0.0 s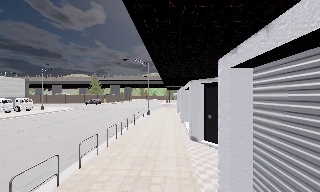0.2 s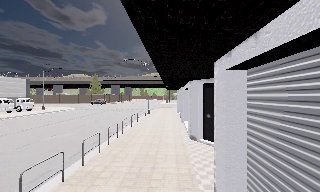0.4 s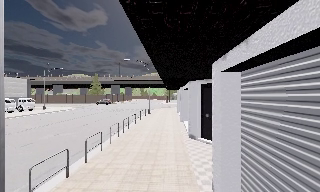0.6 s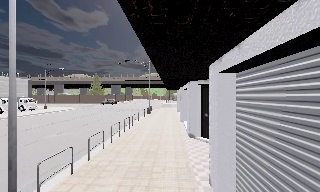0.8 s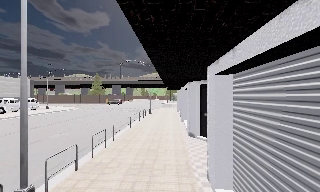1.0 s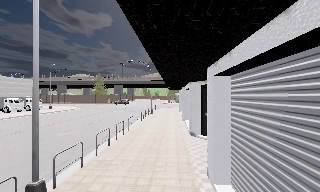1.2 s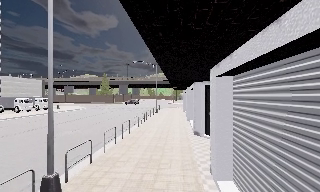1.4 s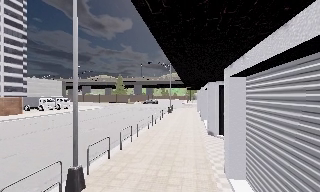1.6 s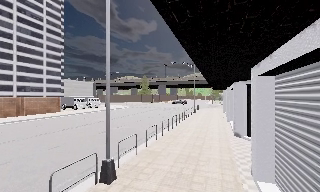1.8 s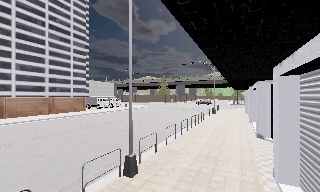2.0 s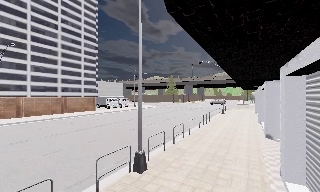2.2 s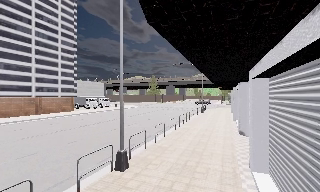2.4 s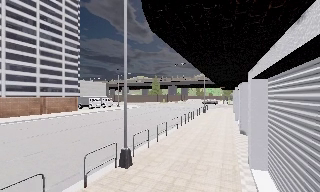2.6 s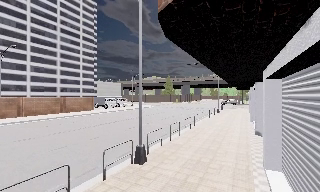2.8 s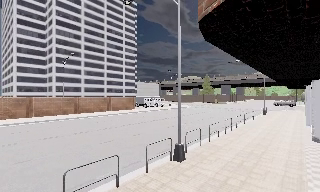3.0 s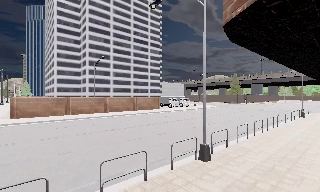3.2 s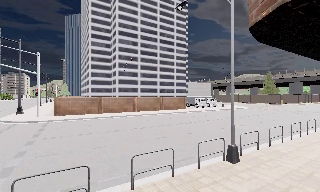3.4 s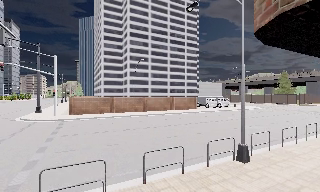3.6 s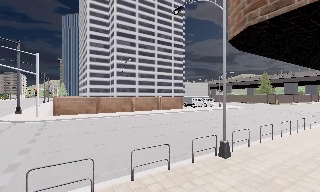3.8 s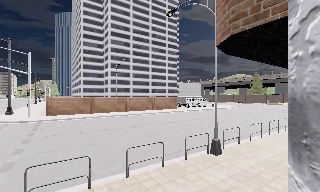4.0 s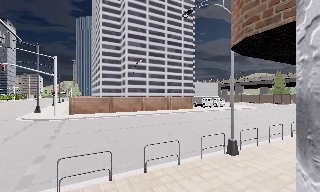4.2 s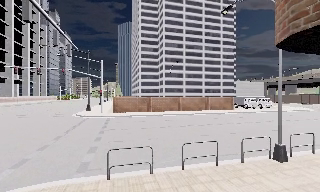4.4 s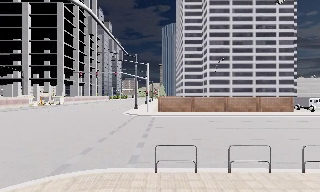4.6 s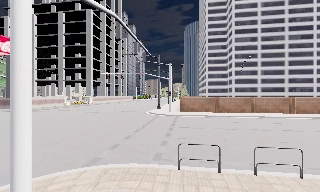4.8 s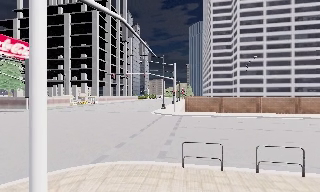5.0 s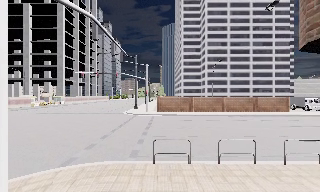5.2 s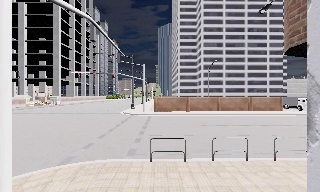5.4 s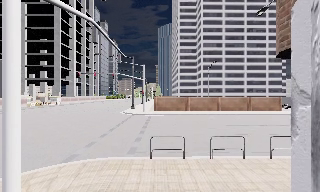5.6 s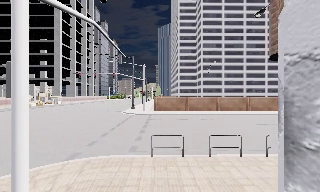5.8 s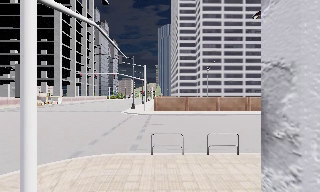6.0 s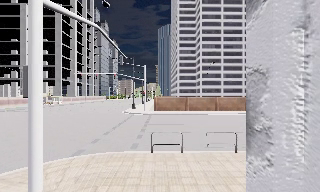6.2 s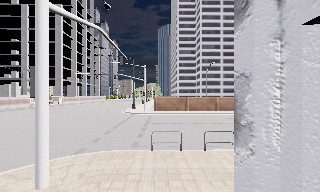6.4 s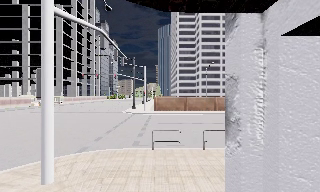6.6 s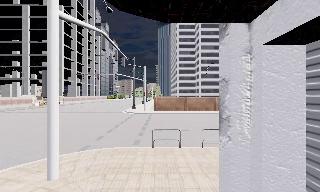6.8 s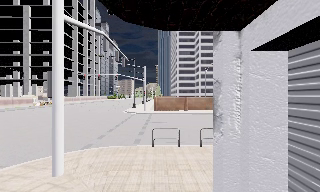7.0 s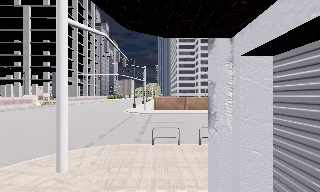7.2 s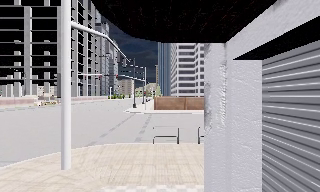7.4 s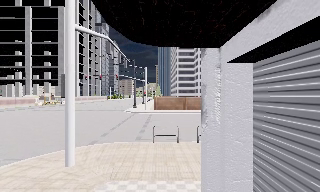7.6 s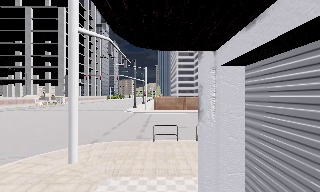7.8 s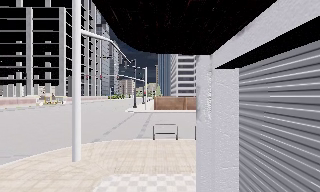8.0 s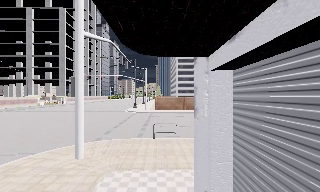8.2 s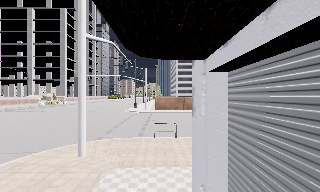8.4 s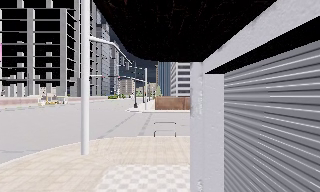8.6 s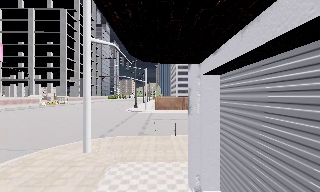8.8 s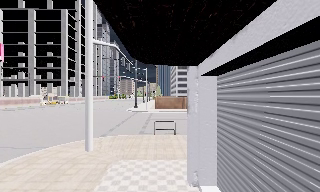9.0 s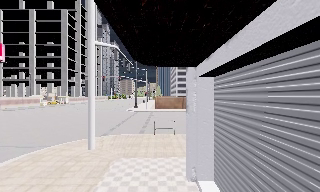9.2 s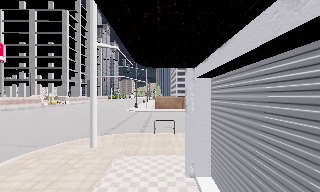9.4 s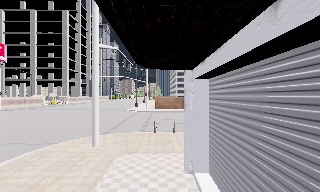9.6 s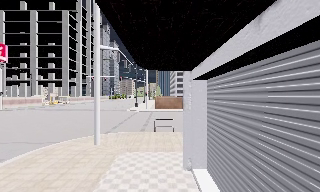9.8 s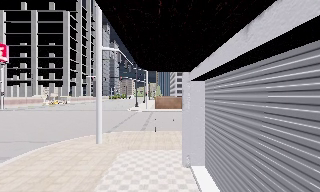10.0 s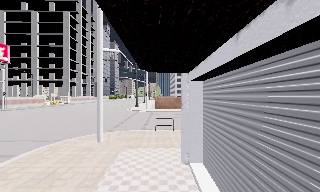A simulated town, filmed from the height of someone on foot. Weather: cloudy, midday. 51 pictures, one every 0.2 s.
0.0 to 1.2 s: The camera travels backward, about 1.5 m, so what stands in front gets smaller.
1.2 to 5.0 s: The scene slides to the right, as the camera pans about 85 degrees to its left. It travels backward, about 4.5 m.
5.0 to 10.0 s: The camera travels backward, about 6 m, so what stands in front gets smaller.
The film runs backward here.
